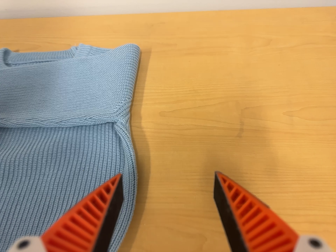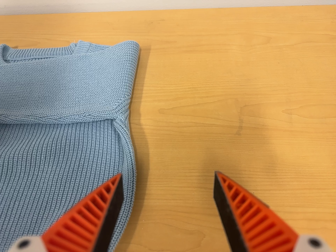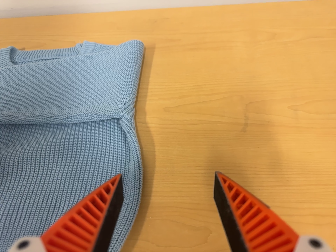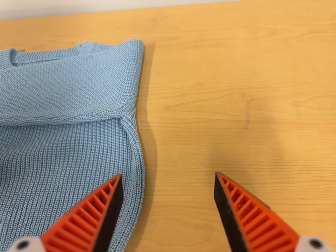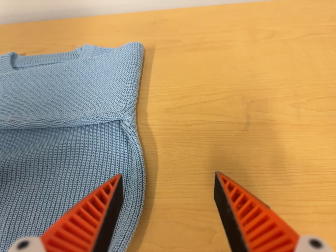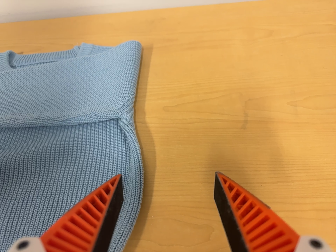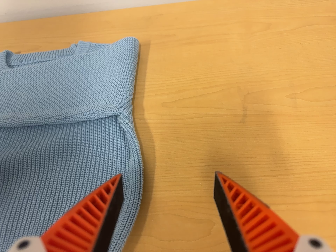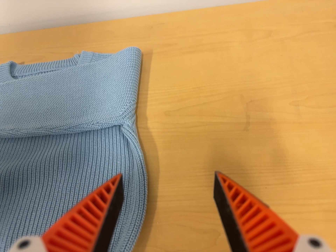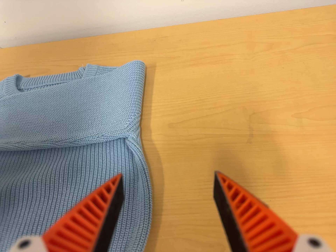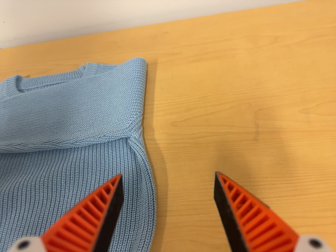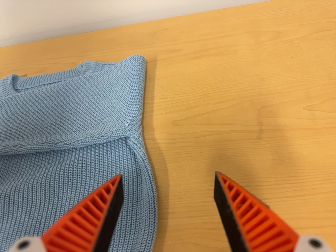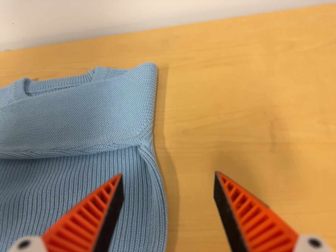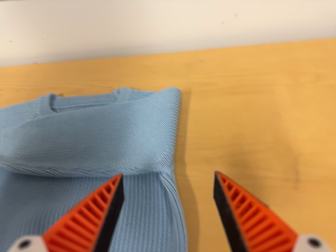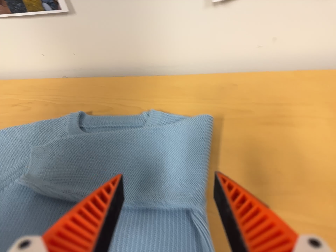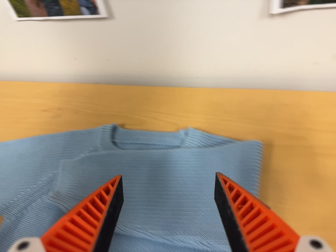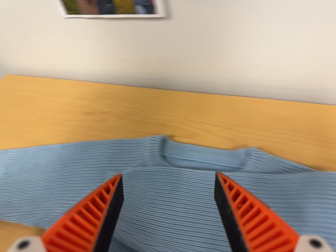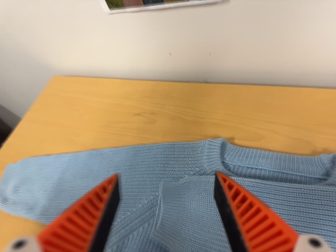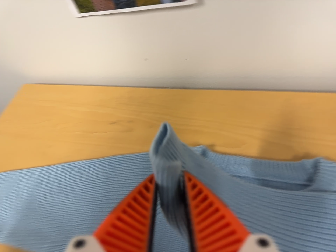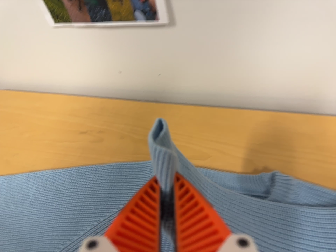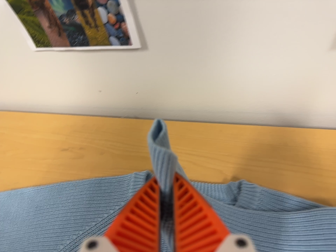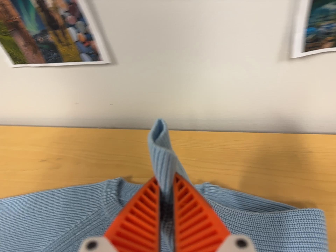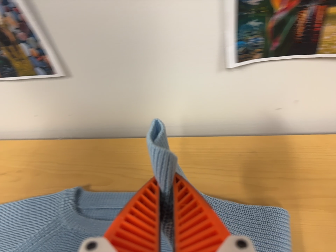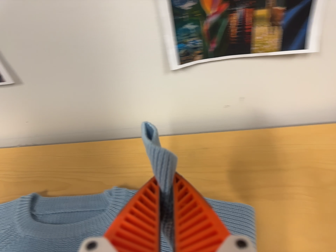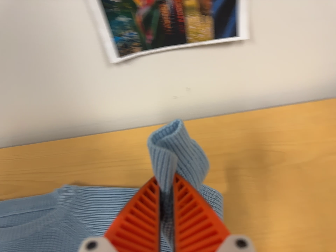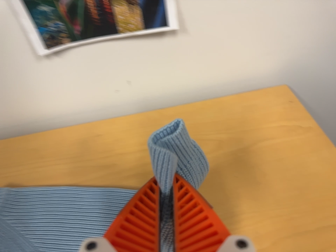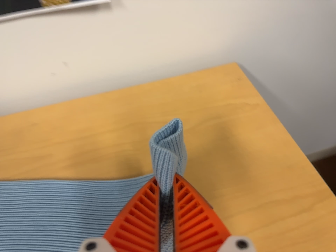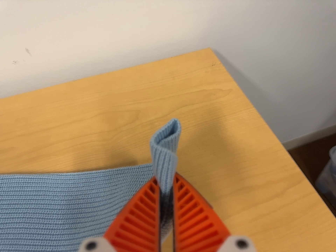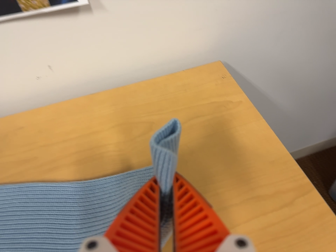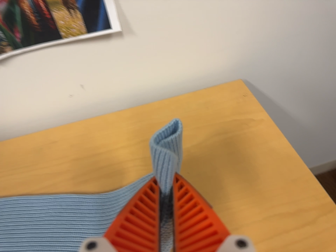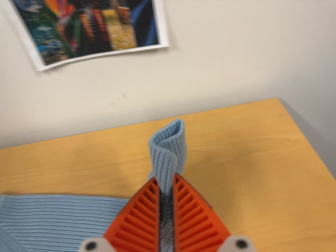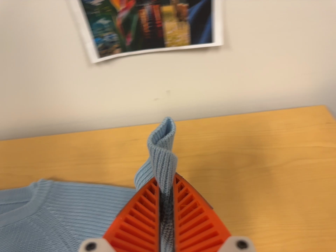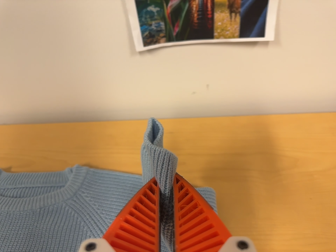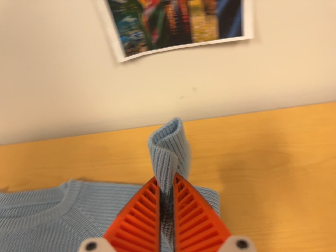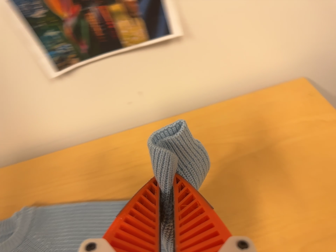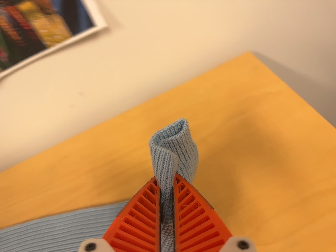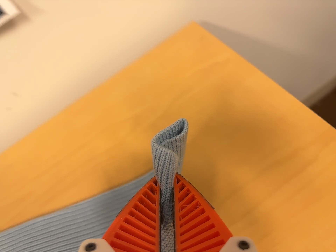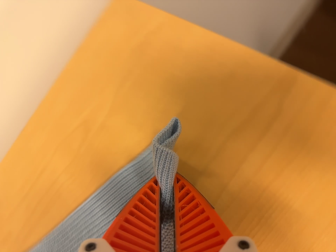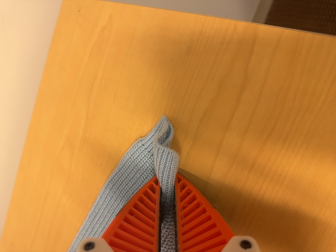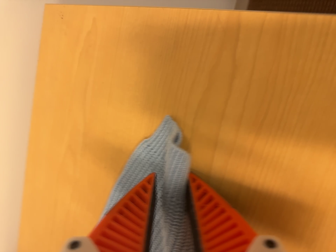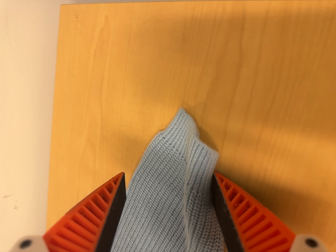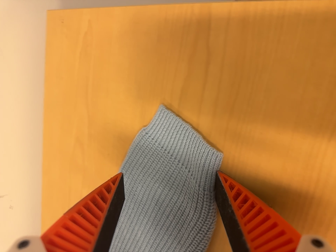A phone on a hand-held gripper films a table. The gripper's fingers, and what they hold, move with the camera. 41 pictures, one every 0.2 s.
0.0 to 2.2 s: The camera shifts only a little, or ends up much as it began.
2.2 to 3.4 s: The scene slides to the right, as the camera pans about 20 degrees to its left. It travels toward the top of its view, to its left and forward, about 30 cm, so close, fixed things drift downward. It rolls about its line of sight by about 10 degrees, and the scene rotates clockwise.
3.4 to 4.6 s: The camera swings to its right by about 25 degrees, and the scene slides to the left. It travels to its right and backward, about 26 cm, so close, fixed things drift to the left. Its aim tips toward the top of its view by about 10 degrees, and the scene shifts downward. It rolls about its line of sight by about 10 degrees, and the scene rotates counterclockwise.
4.6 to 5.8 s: The camera travels to its right, about 9 cm, so close, fixed things drift to the left.
5.8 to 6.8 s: The camera travels to its right, about 6 cm, so close, fixed things drift to the left. It rolls about its line of sight by about 15 degrees, and the scene rotates counterclockwise.
6.8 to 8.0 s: The camera travels to its right, about 22 cm, so close, fixed things drift to the left. Its aim tips toward the bottom of its view by about 20 degrees, and the scene shifts upward. It rolls about its line of sight by about 55 degrees, and the scene rotates counterclockwise.
The film runs backward here.
